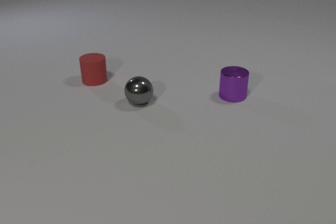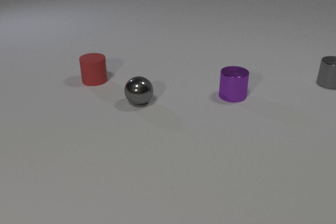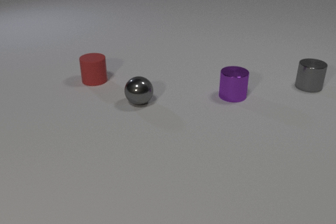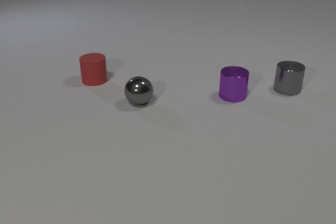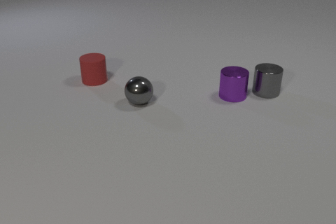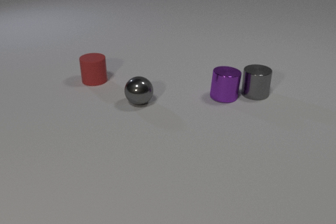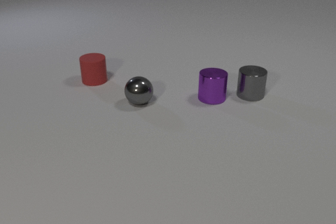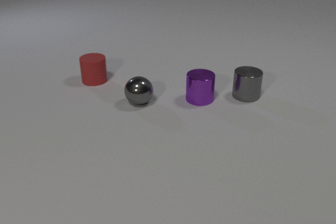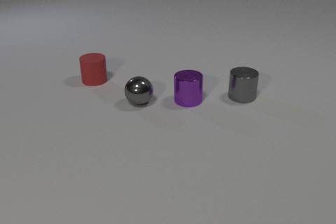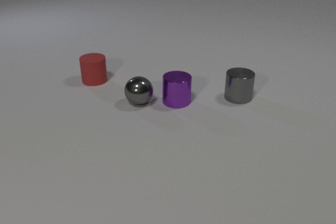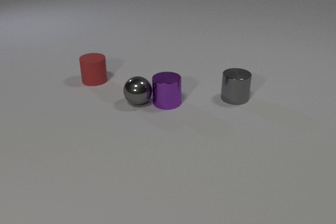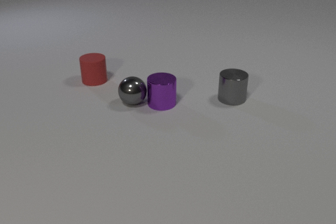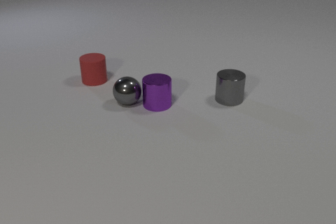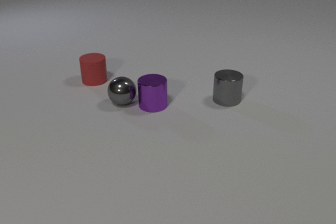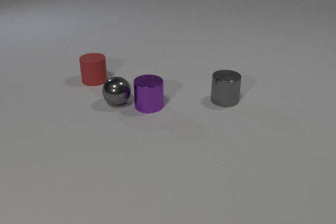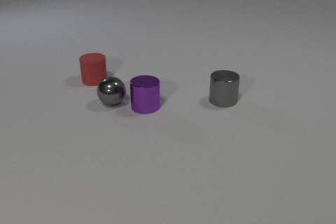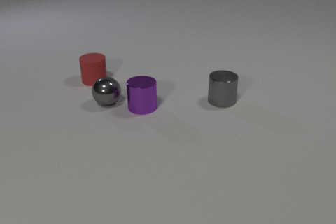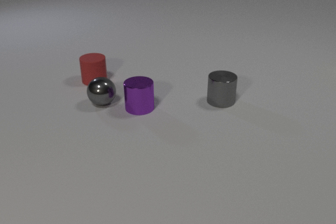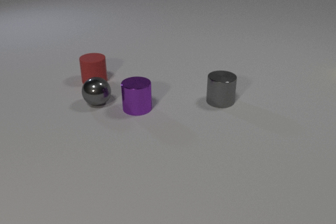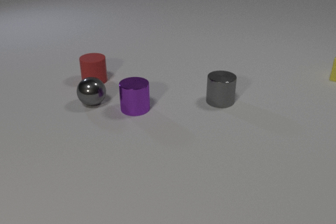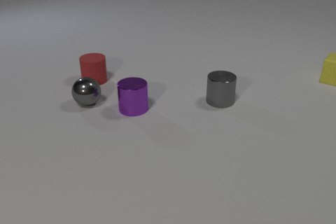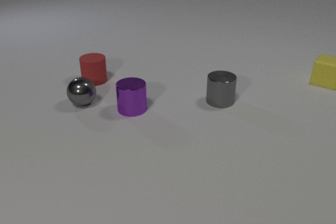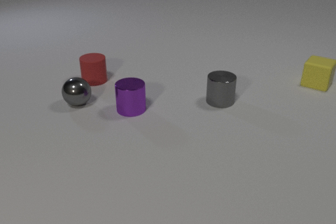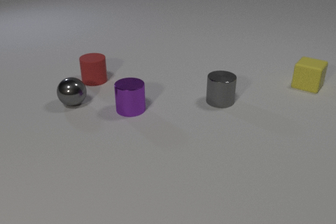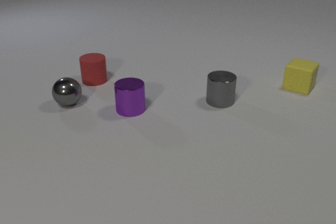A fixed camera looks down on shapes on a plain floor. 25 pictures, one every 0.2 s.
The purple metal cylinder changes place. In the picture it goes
to the left.
0.0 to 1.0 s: The gray metal cylinder comes in at the right edge, slides to the left and toward the camera. The purple metal cylinder slides to the left. The gray metal cylinder and the purple metal cylinder collide.
1.0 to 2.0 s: The gray metal cylinder slides to the left and toward the camera. The purple metal cylinder slides to the left. The purple metal cylinder and the gray metal sphere collide.
2.0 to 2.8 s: The gray metal cylinder slides to the left and toward the camera. The purple metal cylinder slides to the left. The gray metal sphere rolls to the left.
2.8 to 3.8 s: The purple metal cylinder slides to the left. The gray metal sphere rolls to the left. The yellow rubber cube comes in at the right edge, slides toward the camera and to the left.
3.8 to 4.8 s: The gray metal sphere rolls to the left. The yellow rubber cube slides to the left and toward the camera.
How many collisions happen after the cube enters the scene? 0.
How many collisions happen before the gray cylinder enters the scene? 0.
What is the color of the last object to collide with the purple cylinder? gray.
